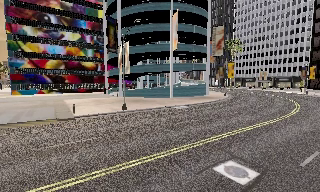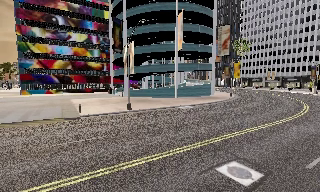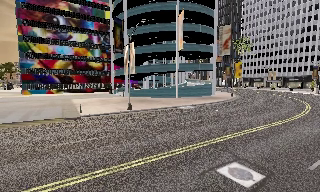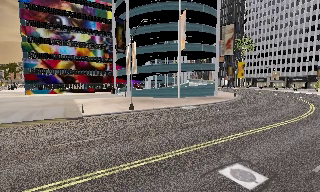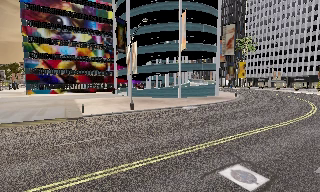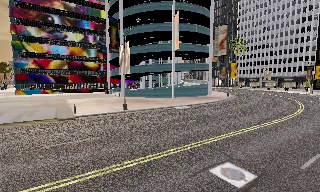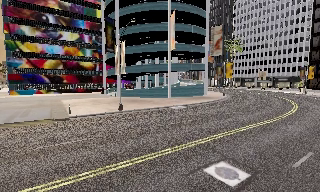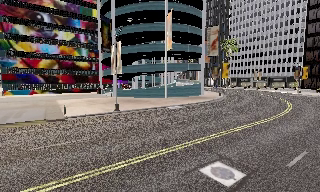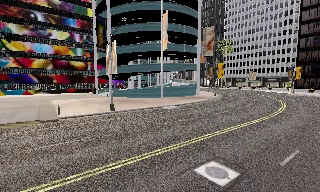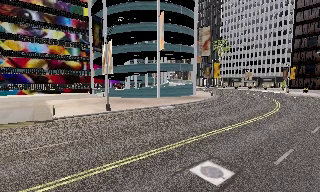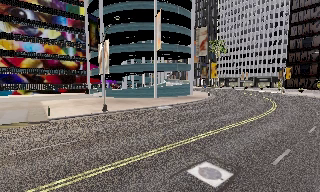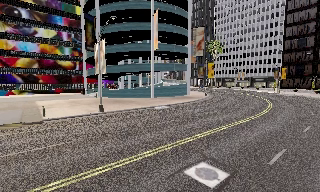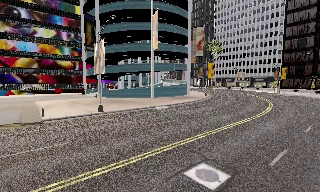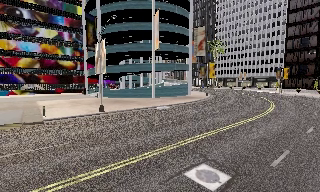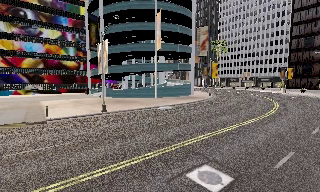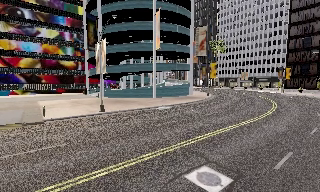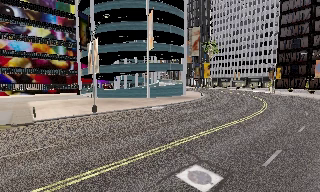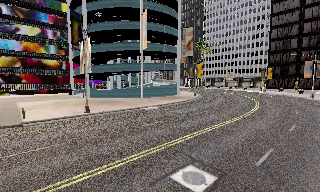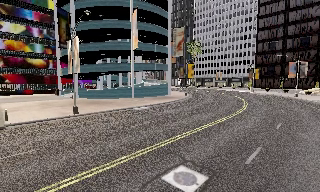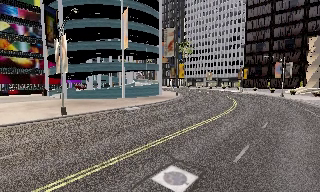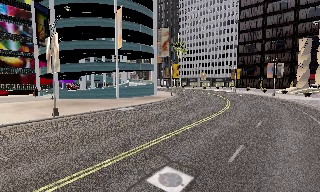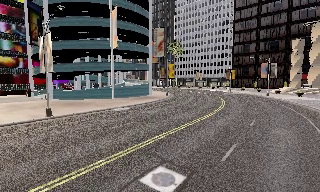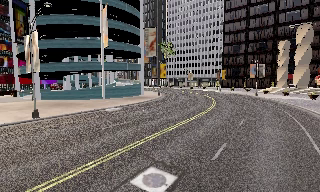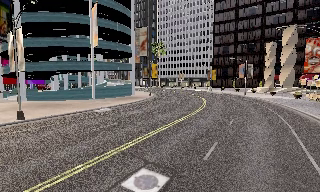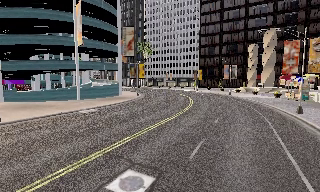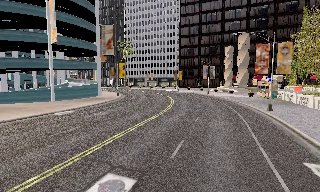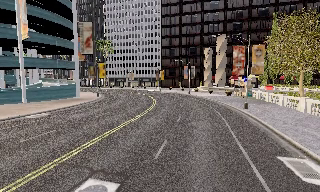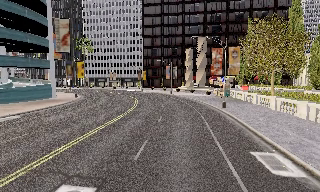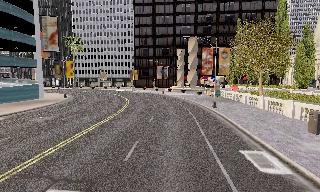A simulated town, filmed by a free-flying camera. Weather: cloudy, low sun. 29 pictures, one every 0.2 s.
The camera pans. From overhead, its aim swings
clockwise.
The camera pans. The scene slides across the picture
to the left.
0.0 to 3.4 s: The camera travels to its right and forward, about 1 m, so close, fixed things drift to the left.
3.4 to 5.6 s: The camera swings to its right by about 40 degrees, and the scene slides to the left. It travels forward, about 0.5 m.
The film runs forward here.
